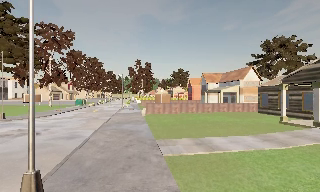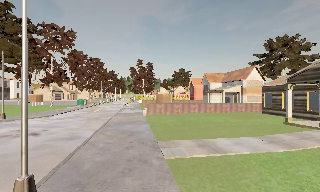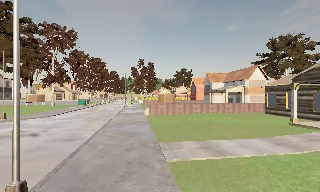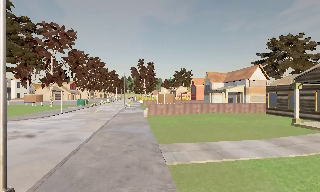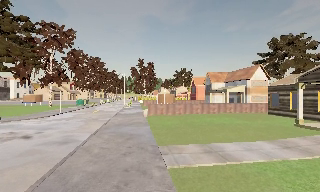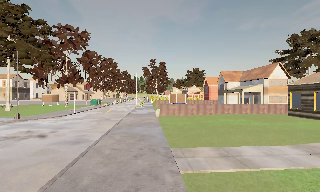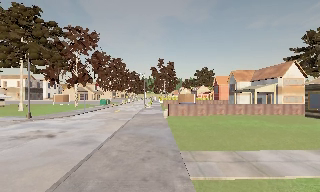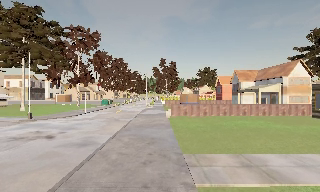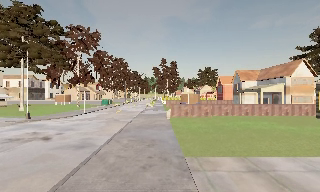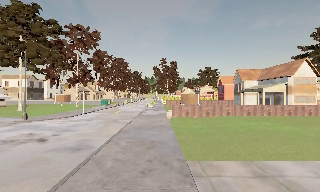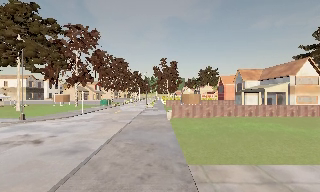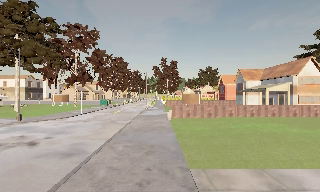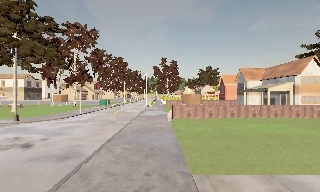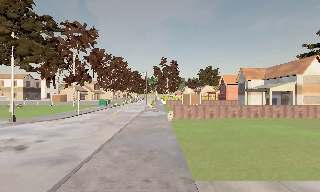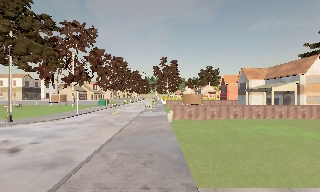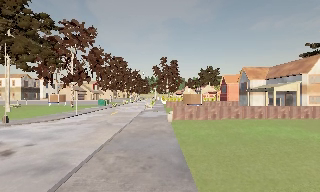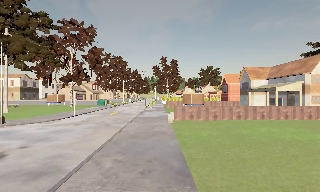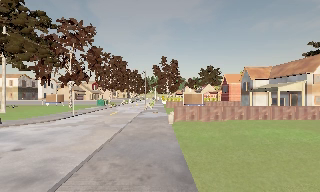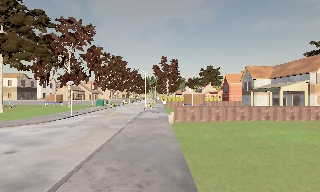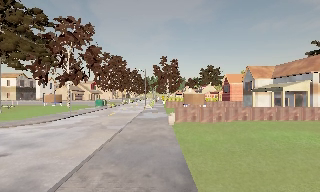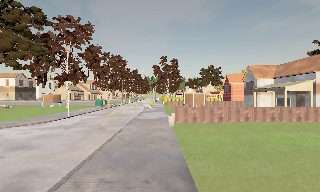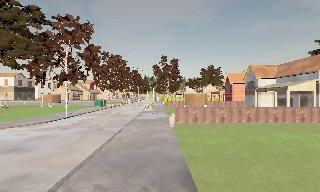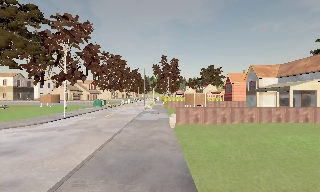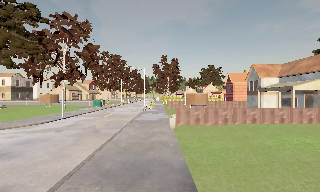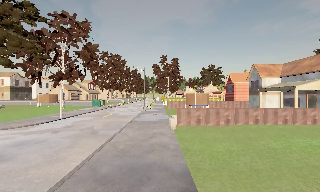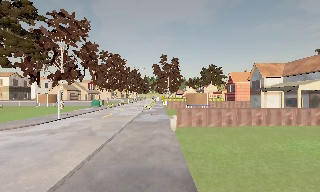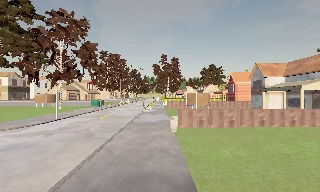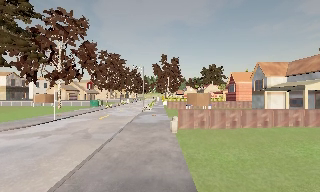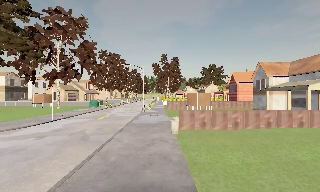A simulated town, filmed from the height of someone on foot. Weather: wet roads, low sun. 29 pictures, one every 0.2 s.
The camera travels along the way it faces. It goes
forward.
0.0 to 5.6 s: The camera travels forward, about 10 m, so what stands in front looms larger.
The film runs forward here.
